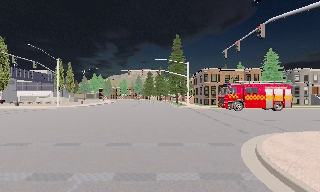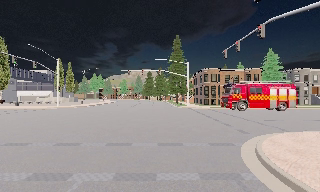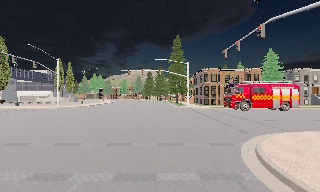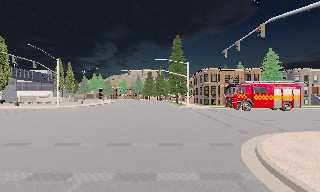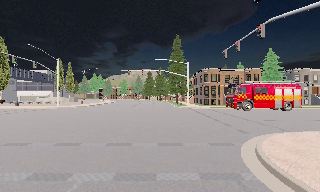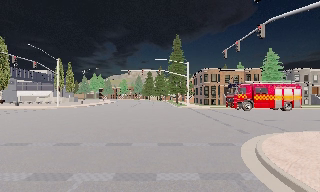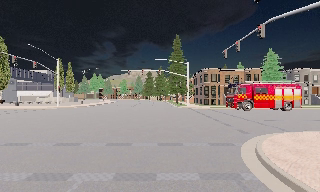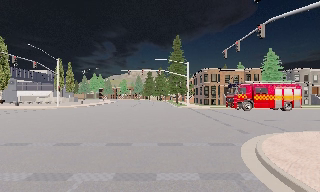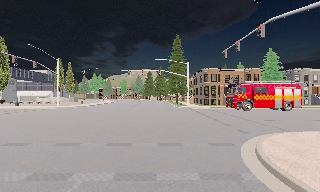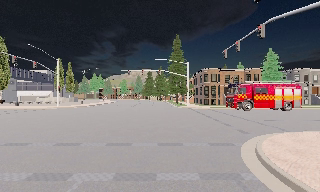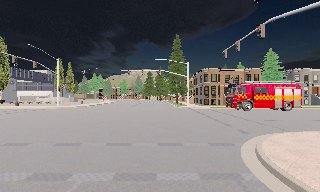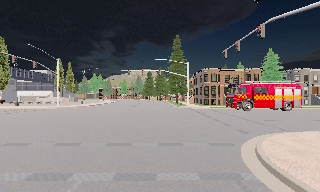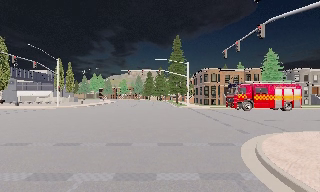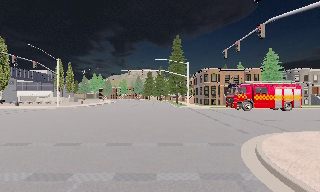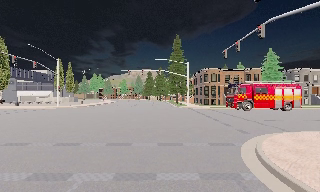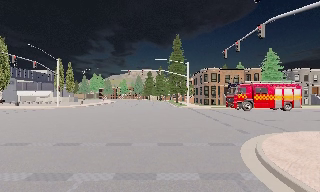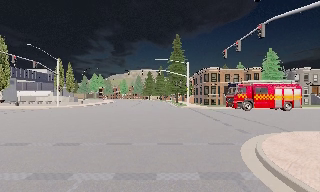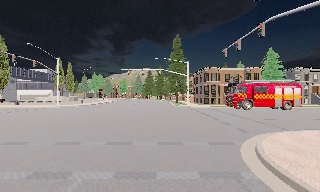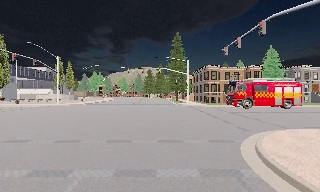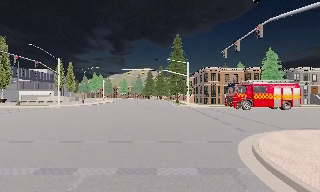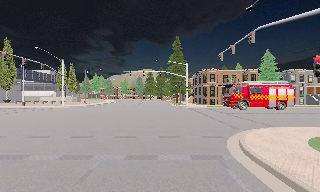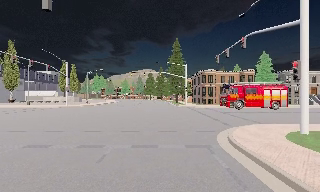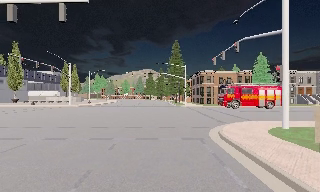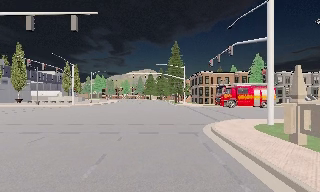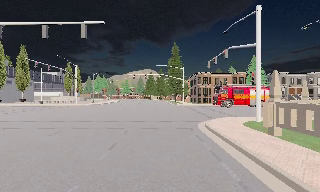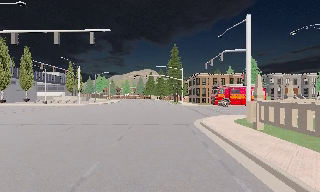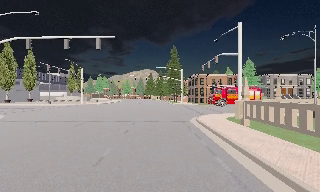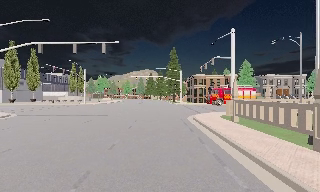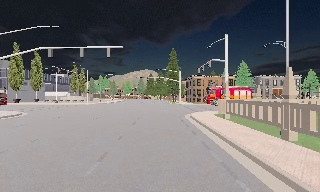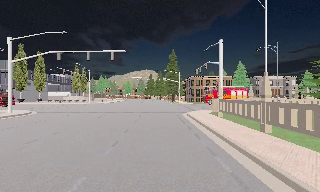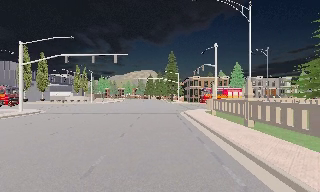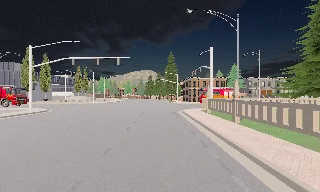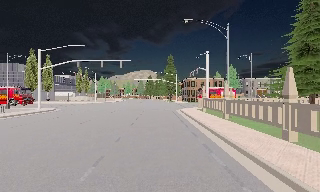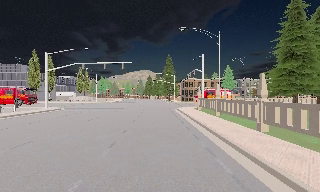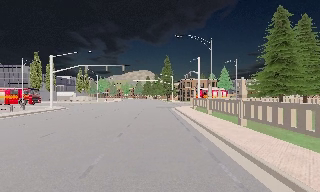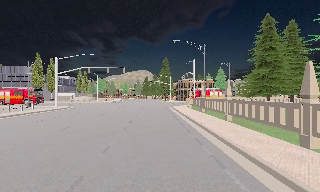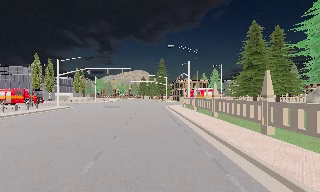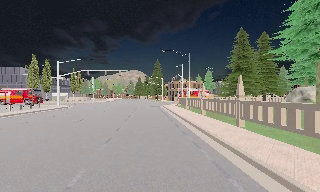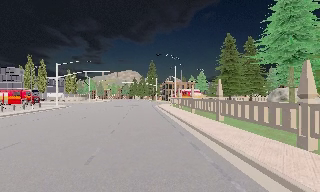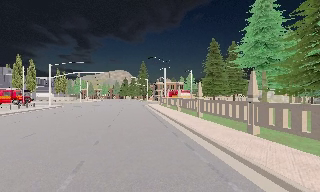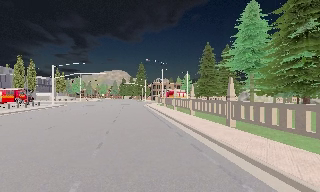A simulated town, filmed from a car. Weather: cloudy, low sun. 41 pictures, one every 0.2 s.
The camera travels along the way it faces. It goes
backward.
0.0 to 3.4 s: The camera keeps its place and its aim.
3.4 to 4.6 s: The camera travels backward, about 4.5 m, so what stands in front gets smaller. It gains speed.
4.6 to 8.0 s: The scene slides to the left, as the camera pans about 10 degrees to its right. It travels backward, about 25 m, so what stands in front gets smaller.
The film runs backward here.
